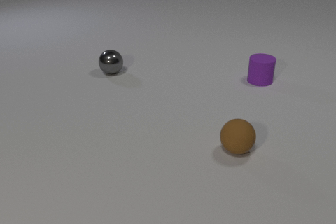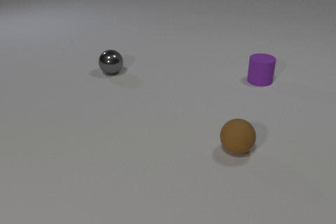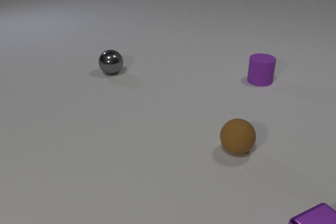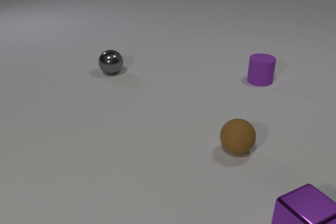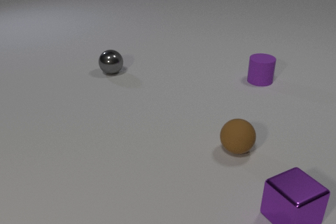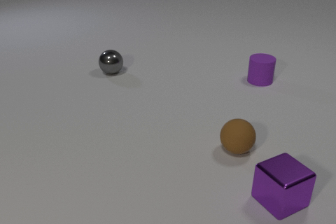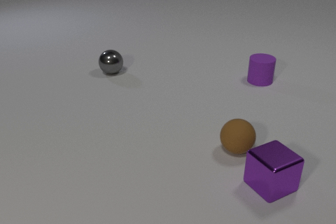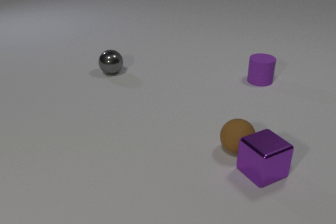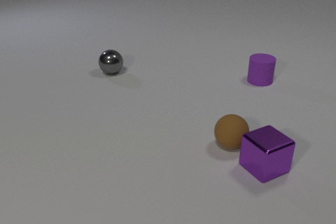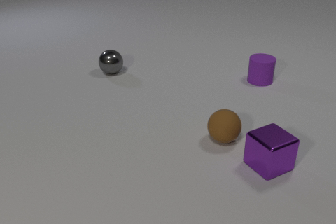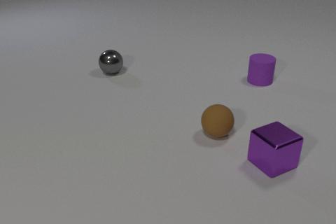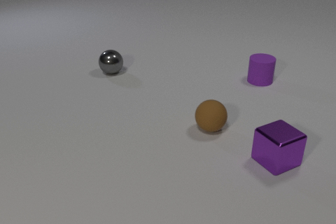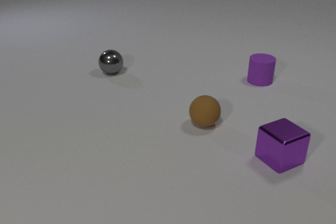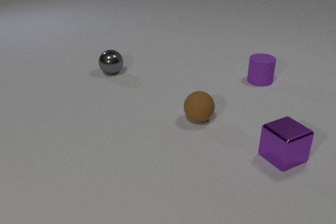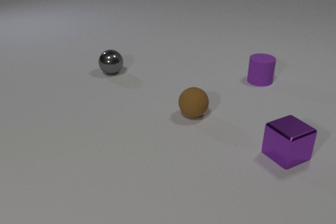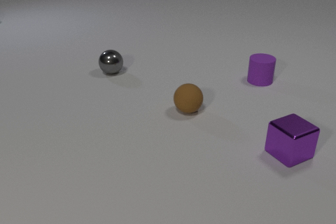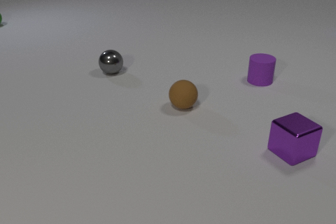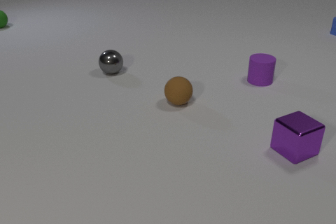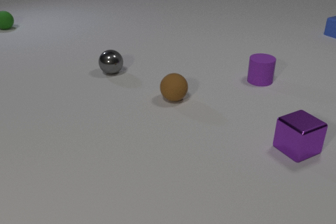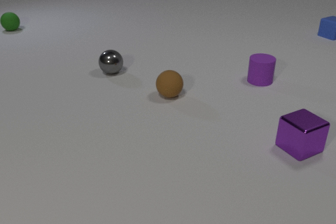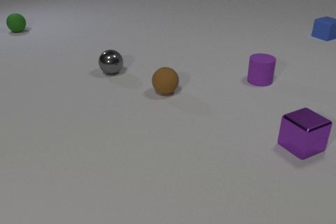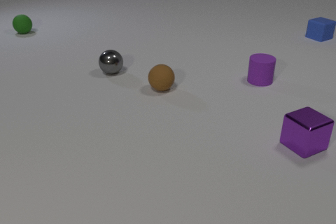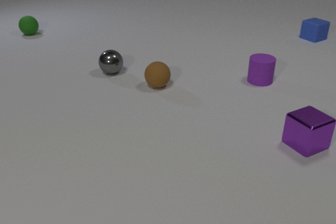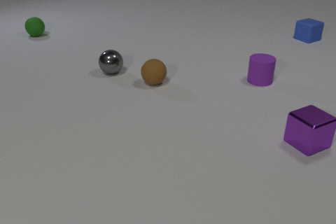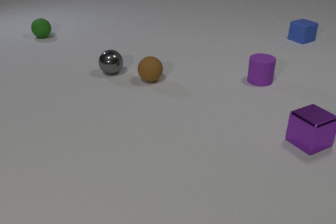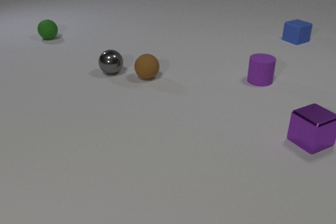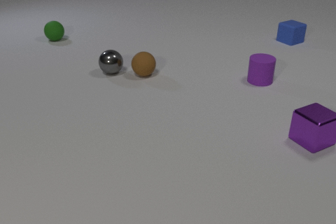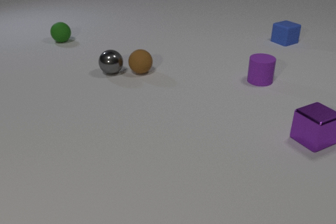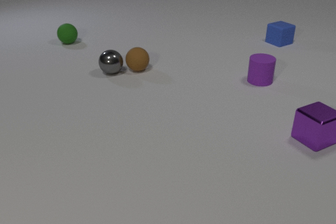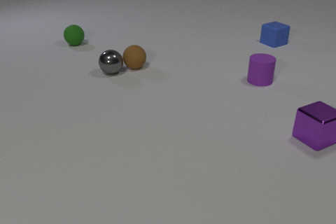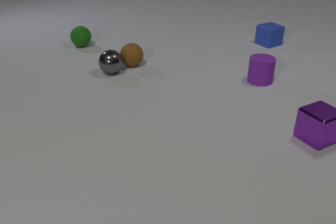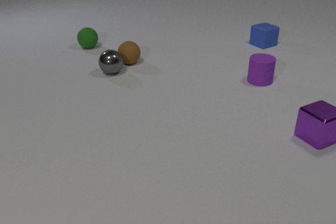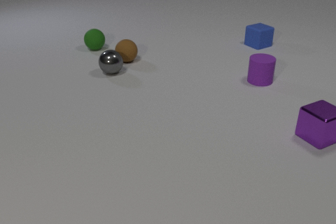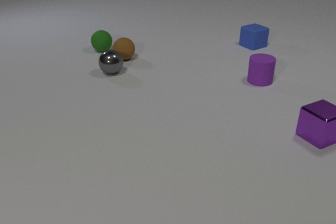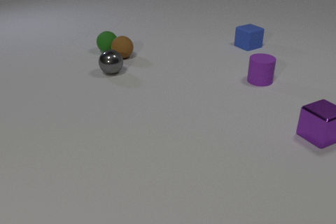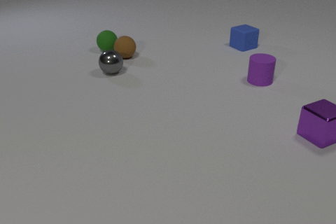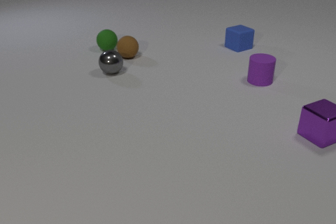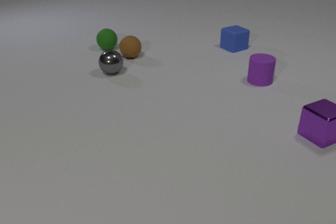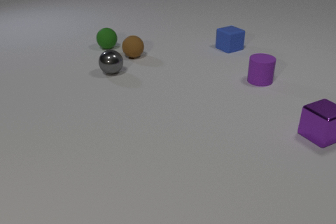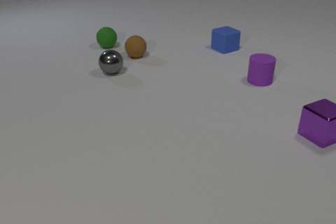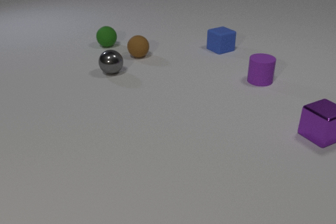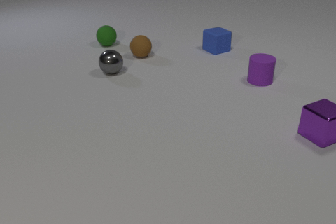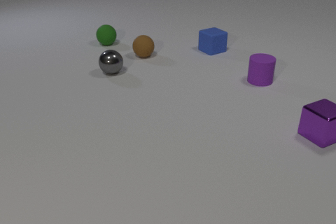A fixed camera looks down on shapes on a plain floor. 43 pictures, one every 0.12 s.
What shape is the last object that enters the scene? cube.
How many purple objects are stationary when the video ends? 2.
What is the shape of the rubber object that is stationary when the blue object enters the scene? cylinder.
0.00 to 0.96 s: The purple metal cube comes in at the bottom edge, slides away from the camera and to the left. The brown rubber sphere rolls away from the camera. The purple metal cube and the brown rubber sphere collide.
0.96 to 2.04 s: The purple metal cube slides away from the camera and to the right. The brown rubber sphere rolls away from the camera and to the left. The green rubber sphere comes in at the left edge, rolls toward the camera and to the right. The blue rubber cube comes in at the right edge, slides to the left.
2.04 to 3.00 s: The purple metal cube slides away from the camera and to the right. The brown rubber sphere rolls away from the camera and to the left. The green rubber sphere rolls toward the camera and to the right. The blue rubber cube slides to the left and toward the camera.
3.00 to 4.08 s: The purple metal cube slides away from the camera and to the right. The brown rubber sphere rolls away from the camera and to the left. The green rubber sphere rolls to the right and toward the camera. The blue rubber cube slides to the left and toward the camera. The brown rubber sphere and the green rubber sphere collide.
4.08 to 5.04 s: The brown rubber sphere rolls to the right. The green rubber sphere rolls away from the camera. The blue rubber cube slides to the left and toward the camera.
